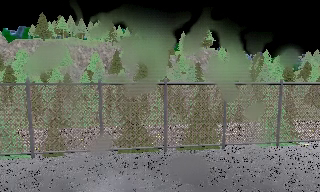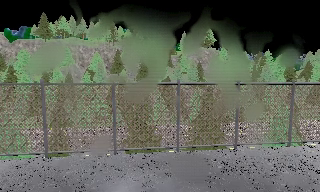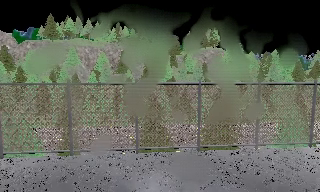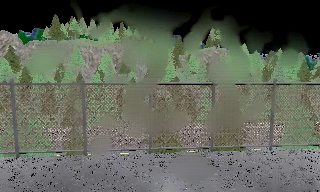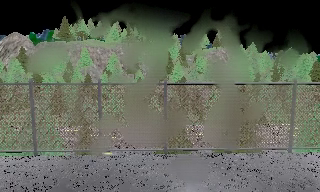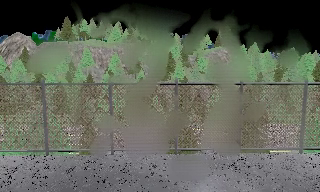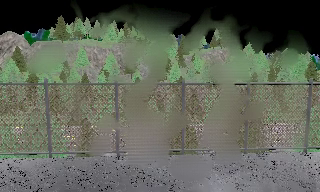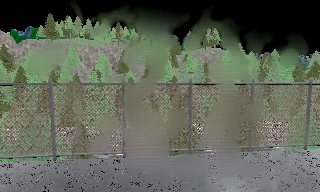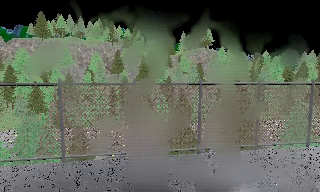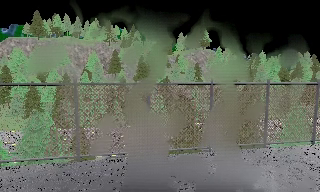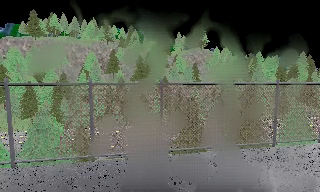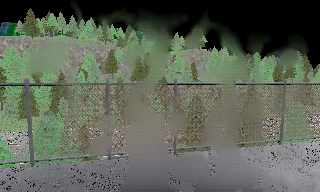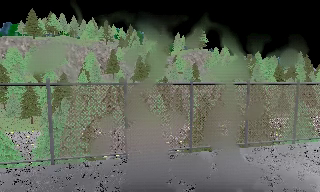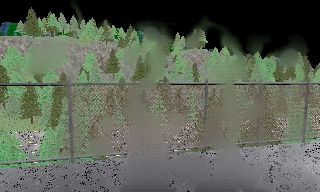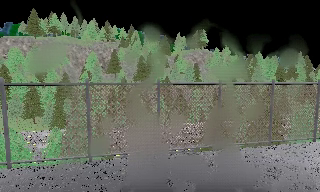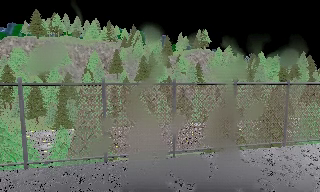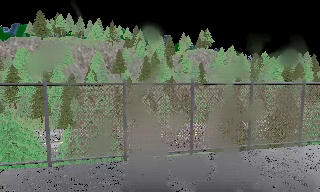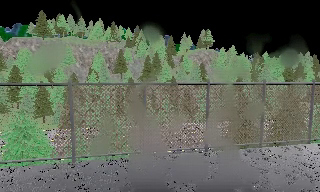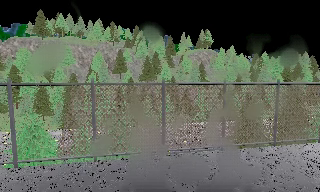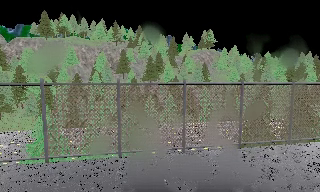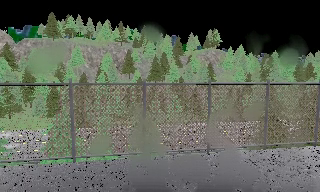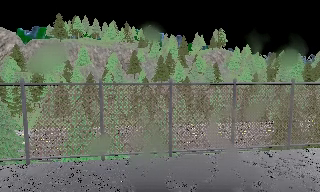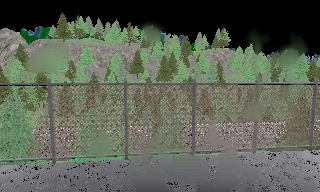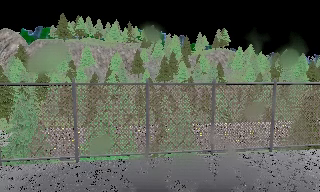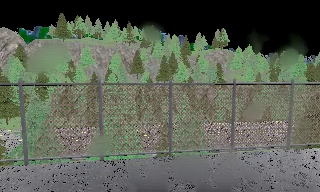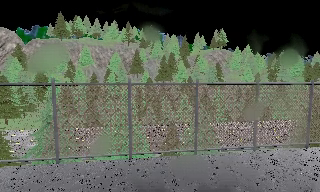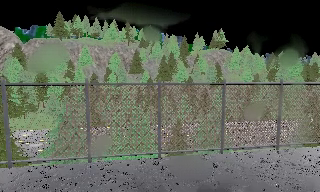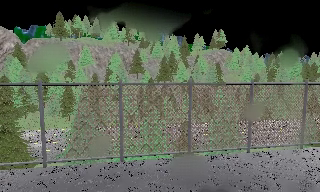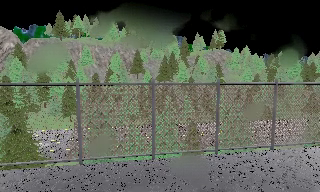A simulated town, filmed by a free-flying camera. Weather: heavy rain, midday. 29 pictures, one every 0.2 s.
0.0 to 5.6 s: The camera travels to its left, about 20 m, so close, fixed things drift to the right. It gains speed.
The film runs forward here.
